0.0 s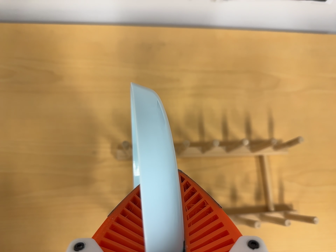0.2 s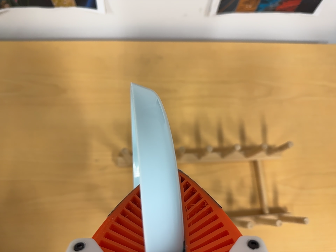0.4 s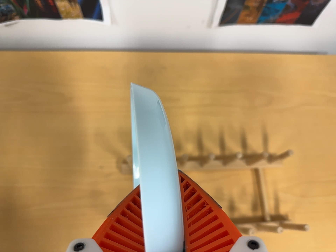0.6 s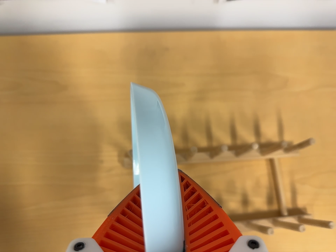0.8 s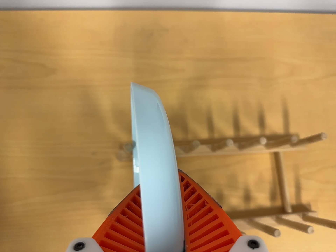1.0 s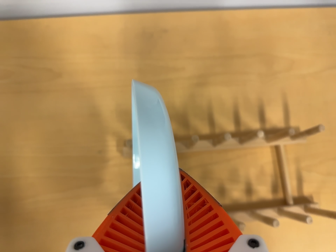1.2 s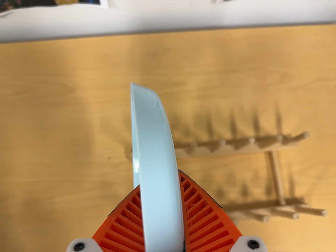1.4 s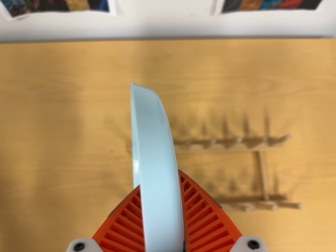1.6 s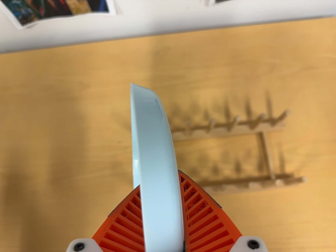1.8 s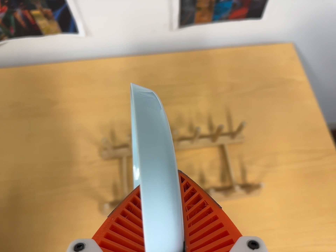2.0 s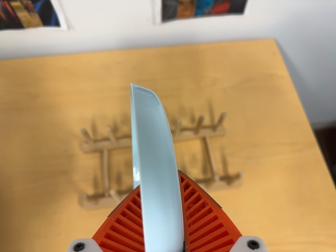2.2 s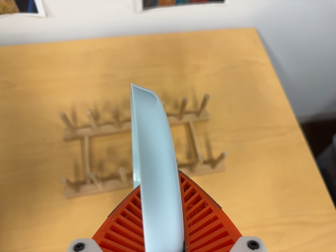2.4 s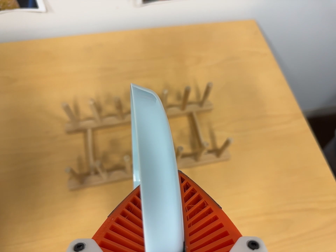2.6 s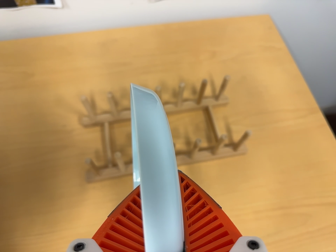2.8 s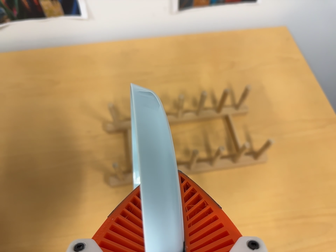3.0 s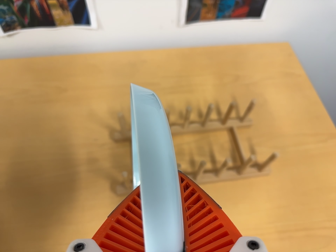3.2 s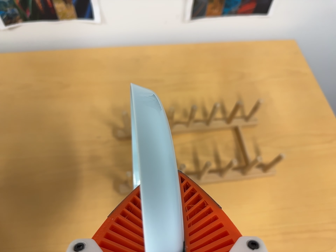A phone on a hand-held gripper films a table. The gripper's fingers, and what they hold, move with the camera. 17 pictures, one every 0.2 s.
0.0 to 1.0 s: The camera shifts only a little, or ends up much as it began.
1.0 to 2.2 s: The camera travels toward the bottom of its view, backward and to its right, about 18 cm. Its aim tips toward the top of its view by about 15 degrees.
2.2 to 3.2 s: The camera travels to its left, about 8 cm, so close, fixed things drift to the right.
The film runs backward here.
